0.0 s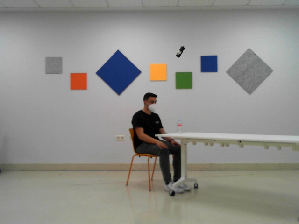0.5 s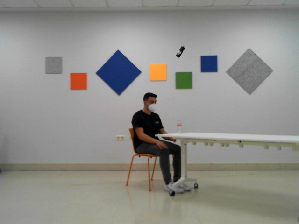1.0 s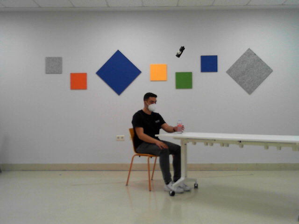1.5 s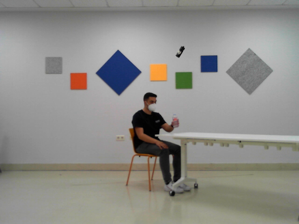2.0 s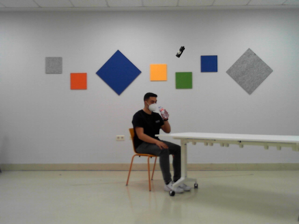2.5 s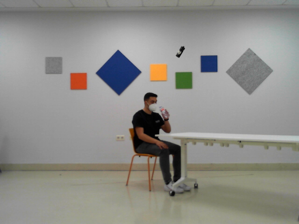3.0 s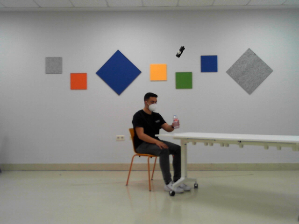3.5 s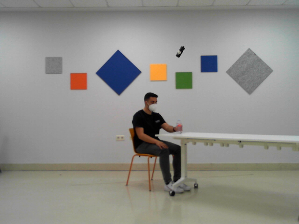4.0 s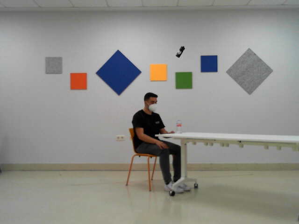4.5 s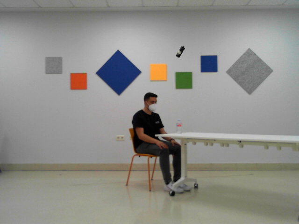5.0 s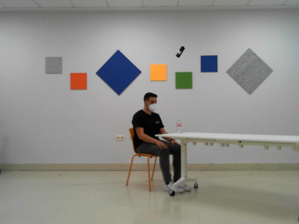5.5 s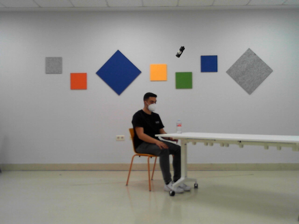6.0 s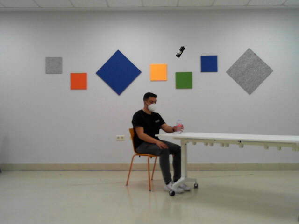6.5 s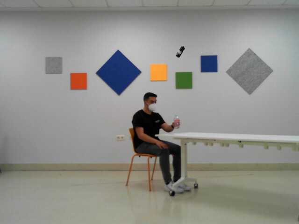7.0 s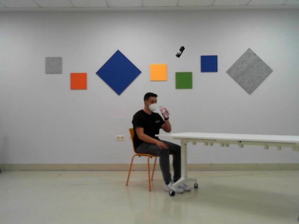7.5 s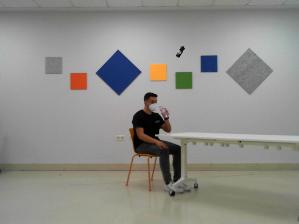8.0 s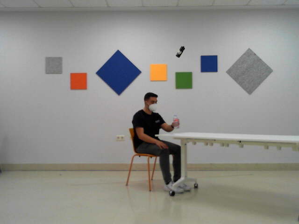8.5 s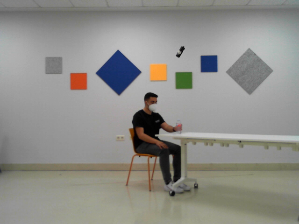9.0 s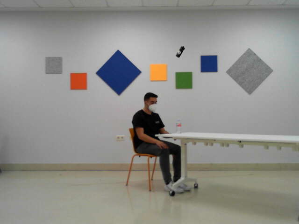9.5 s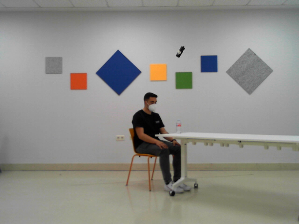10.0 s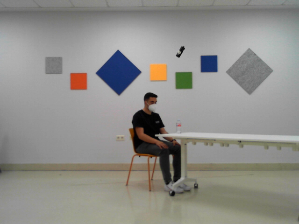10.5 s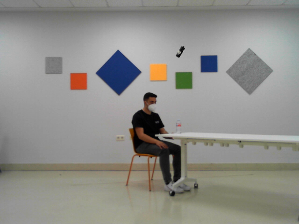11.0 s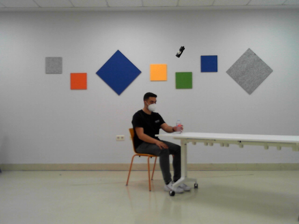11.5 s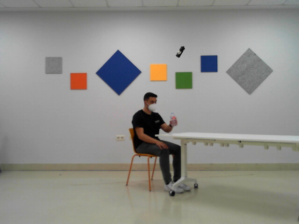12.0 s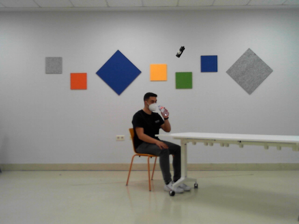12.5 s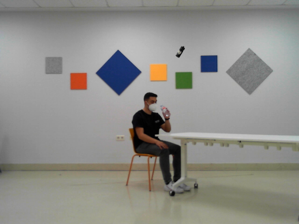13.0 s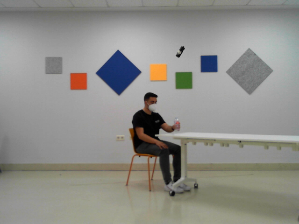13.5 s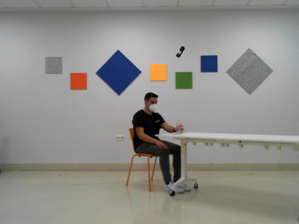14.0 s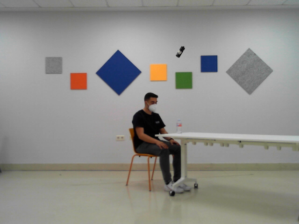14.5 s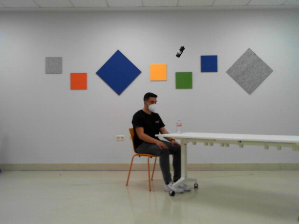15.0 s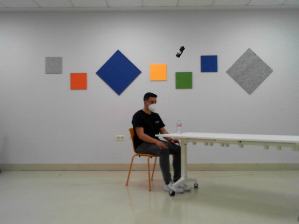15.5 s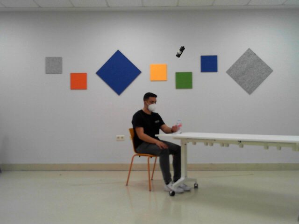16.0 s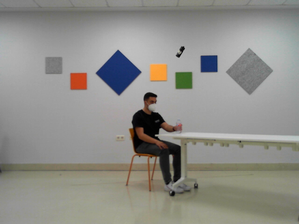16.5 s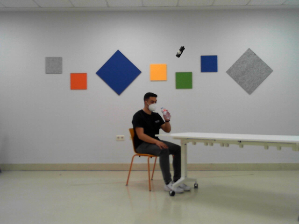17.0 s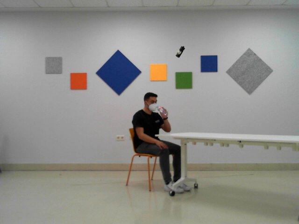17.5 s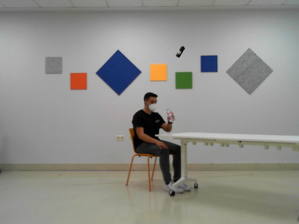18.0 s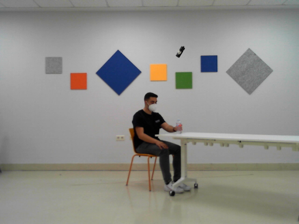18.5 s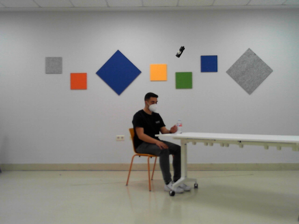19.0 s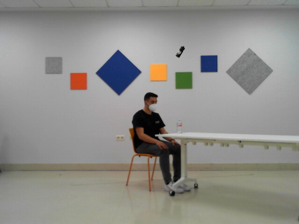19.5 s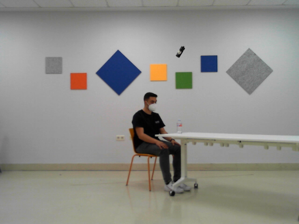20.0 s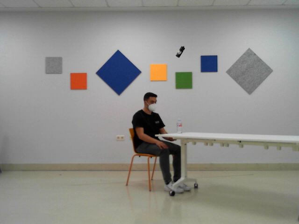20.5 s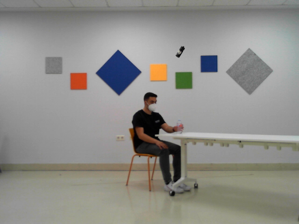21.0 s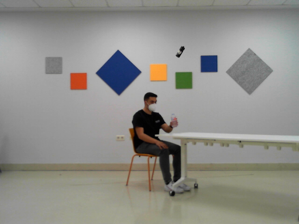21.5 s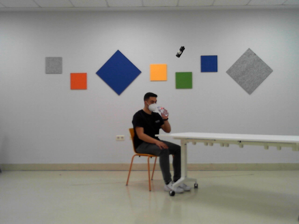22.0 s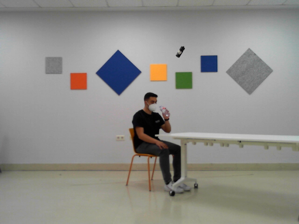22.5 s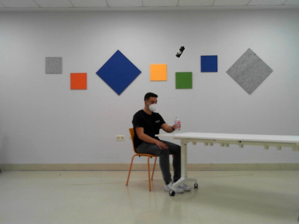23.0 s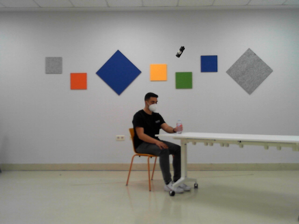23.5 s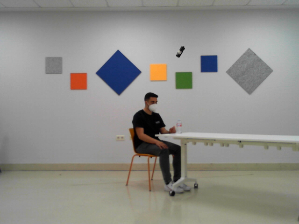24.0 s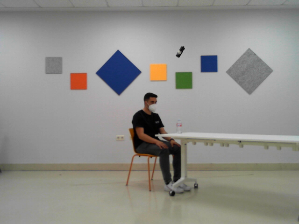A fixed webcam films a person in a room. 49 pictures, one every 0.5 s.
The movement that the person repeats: Drink from a bottle, left hand.
